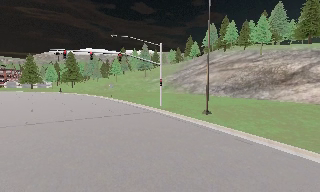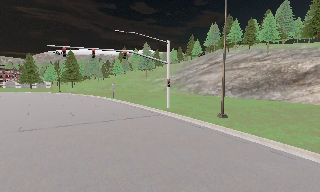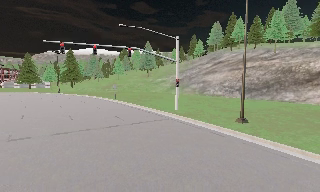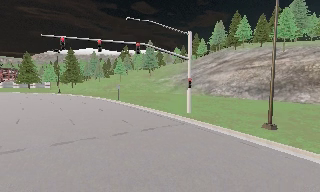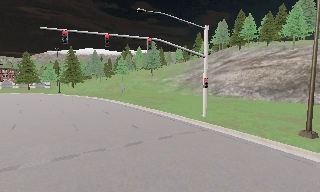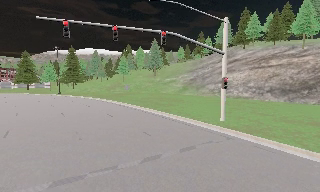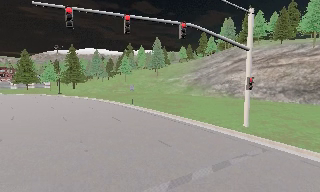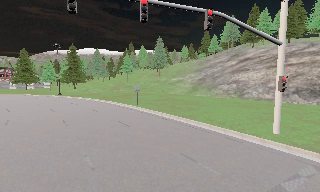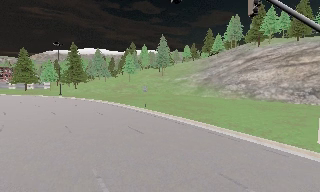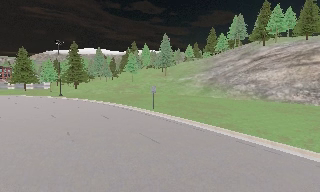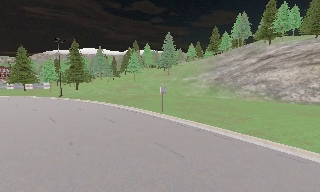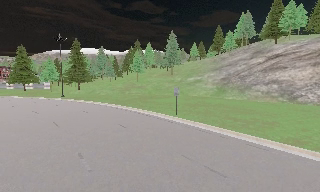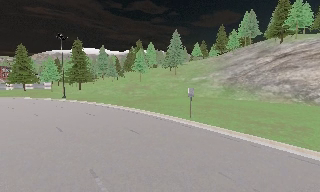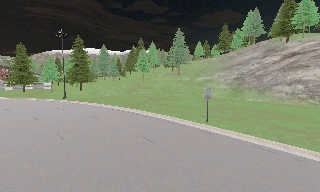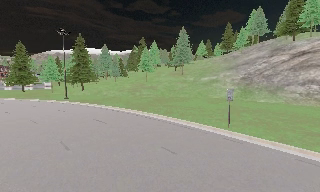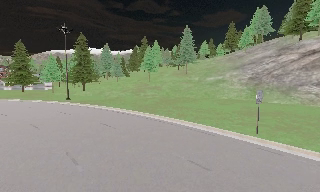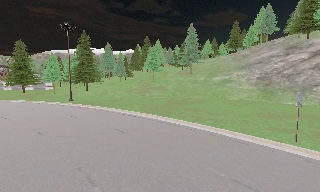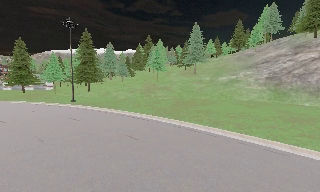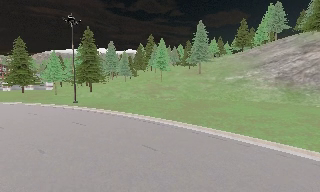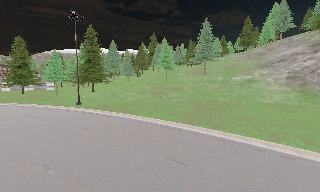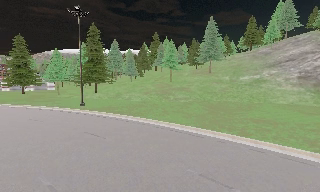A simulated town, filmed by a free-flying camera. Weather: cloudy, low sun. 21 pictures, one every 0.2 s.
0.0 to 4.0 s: The camera travels forward and to its left, about 35 m, so what stands in front looms larger.
The film runs forward here.
